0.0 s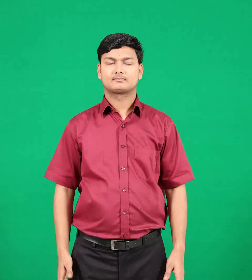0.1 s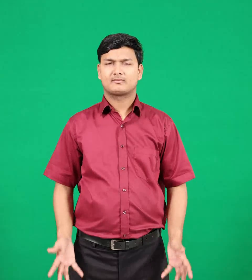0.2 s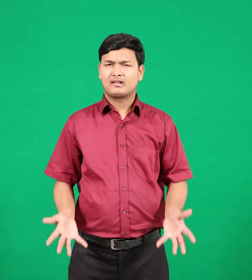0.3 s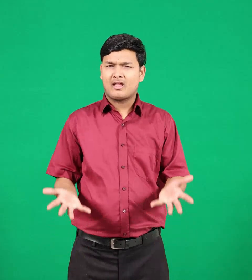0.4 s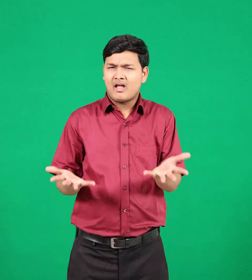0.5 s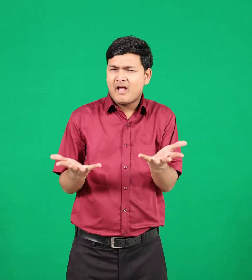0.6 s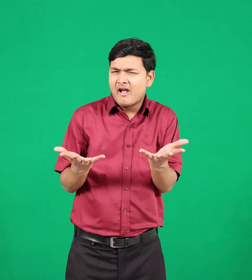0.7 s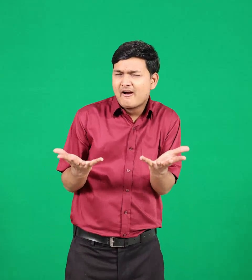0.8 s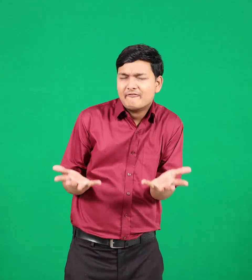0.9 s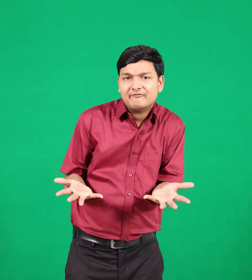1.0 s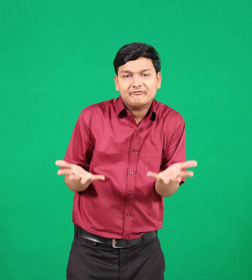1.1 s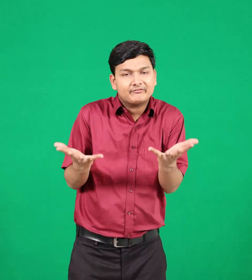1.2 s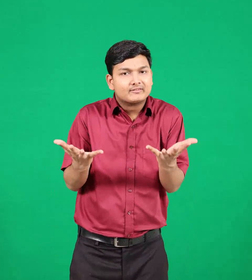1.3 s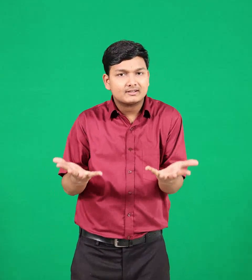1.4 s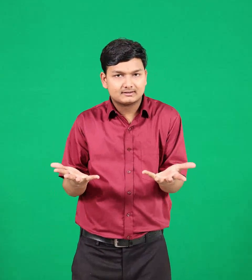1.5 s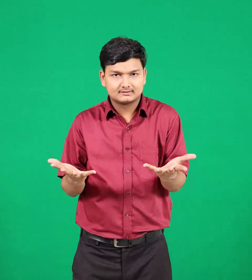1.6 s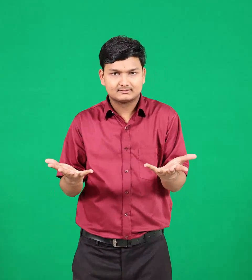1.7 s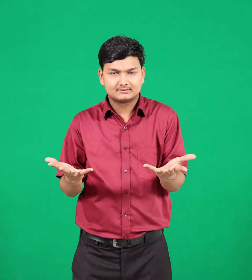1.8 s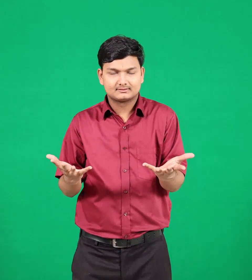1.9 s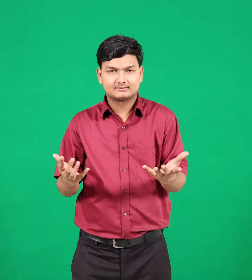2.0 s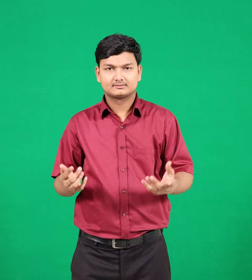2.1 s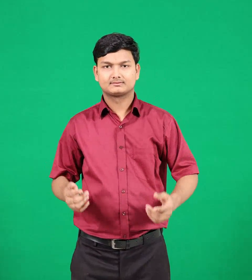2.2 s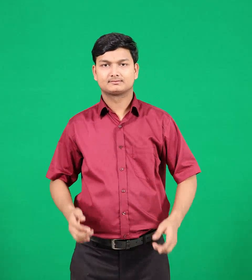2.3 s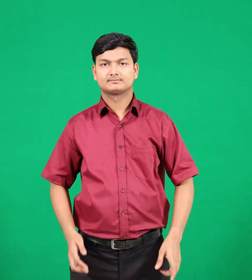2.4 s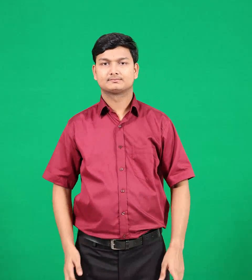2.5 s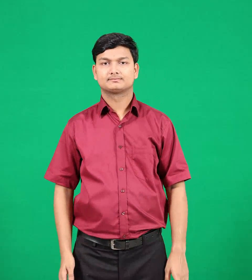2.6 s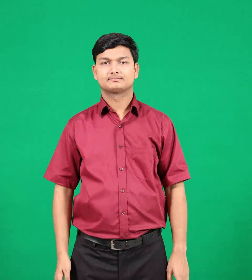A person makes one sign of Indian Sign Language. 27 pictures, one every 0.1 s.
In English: heavy
